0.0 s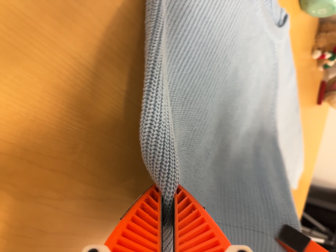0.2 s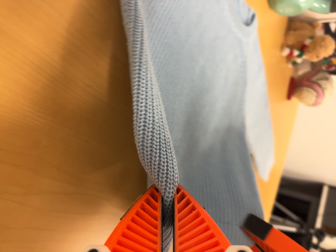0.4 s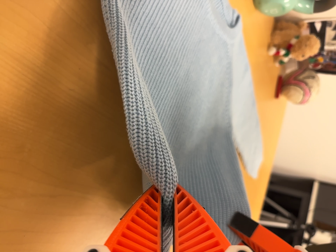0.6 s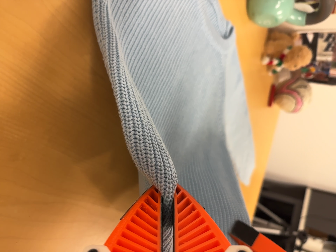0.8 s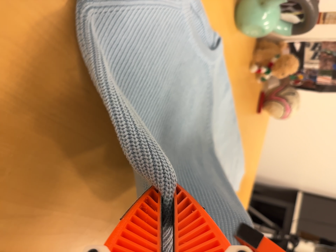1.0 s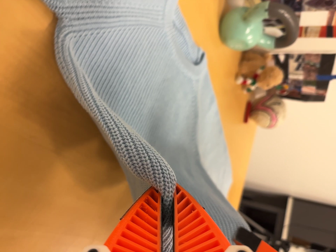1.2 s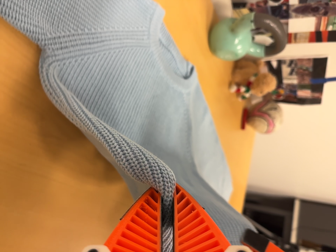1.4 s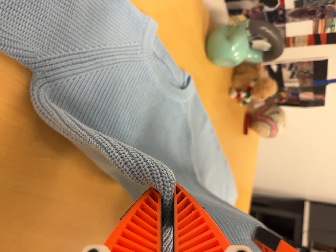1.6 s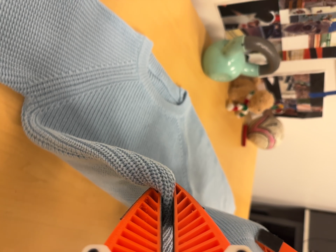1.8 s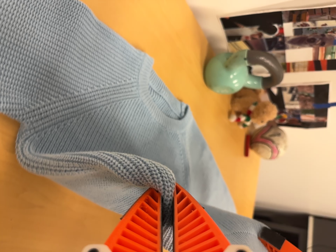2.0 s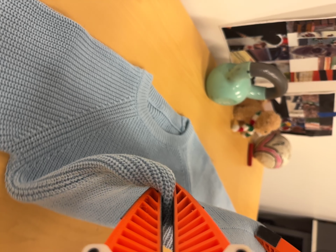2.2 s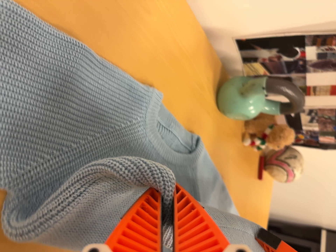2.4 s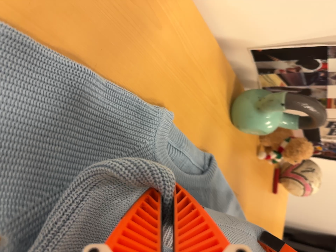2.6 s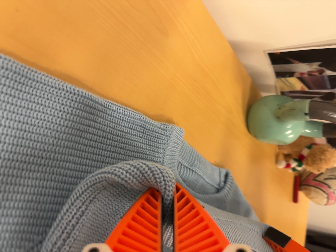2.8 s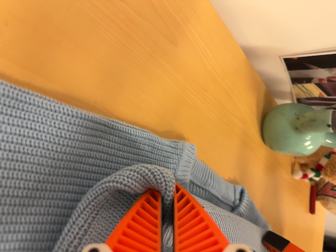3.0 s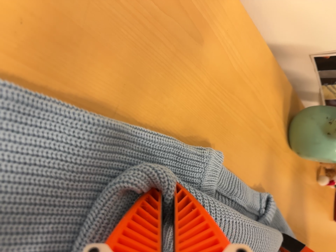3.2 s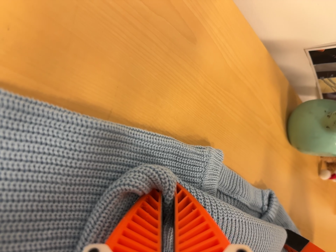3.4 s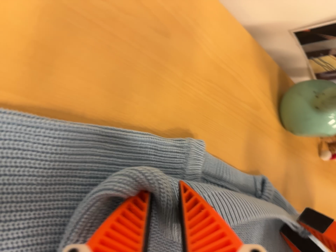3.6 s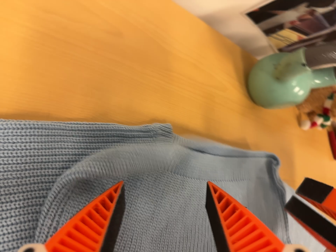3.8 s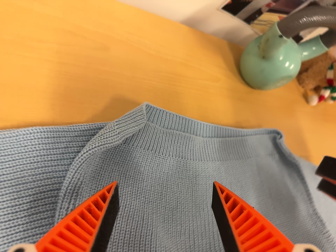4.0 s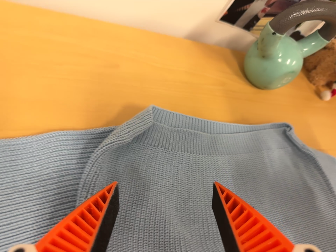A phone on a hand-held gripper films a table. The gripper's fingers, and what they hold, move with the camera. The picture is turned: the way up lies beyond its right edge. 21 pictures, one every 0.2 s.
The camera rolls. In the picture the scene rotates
counterclockwise.
0.0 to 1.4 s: The camera travels to its right and toward the top of its view, about 12 cm, so close, fixed things drift to the left.
1.4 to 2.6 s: The camera travels toward the top of its view and forward, about 20 cm, so close, fixed things drift downward.
2.6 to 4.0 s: The camera pans to its left by about 20 degrees. It travels to its right and toward the bottom of its view, about 14 cm. Its aim tips toward the top of its view by about 10 degrees. It rolls about its line of sight by about 35 degrees, and the scene rotates counterclockwise.
The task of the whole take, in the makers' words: fold up.
The film runs forward here.
